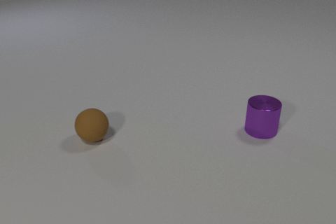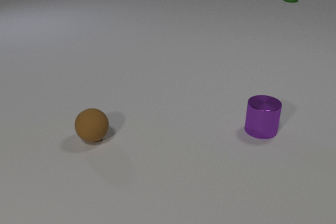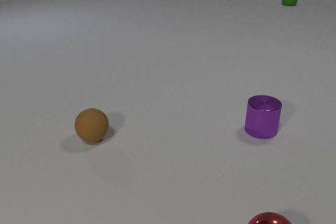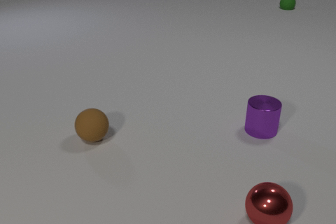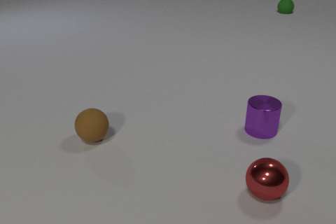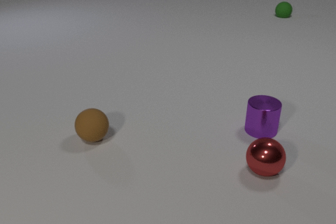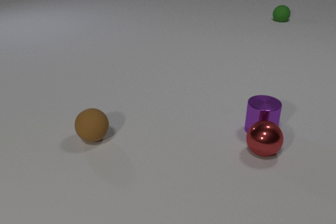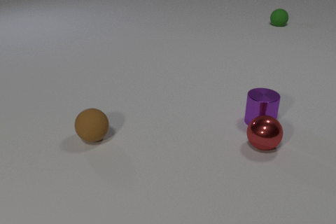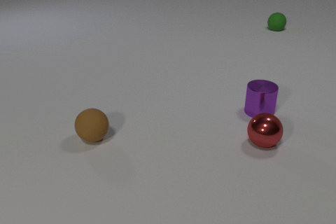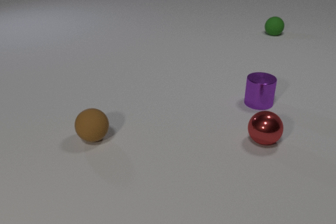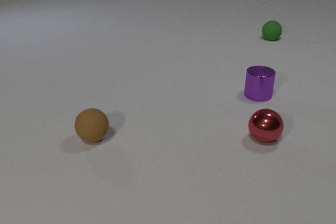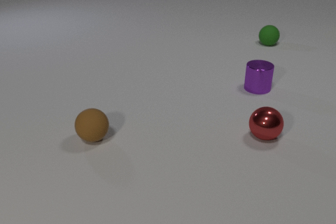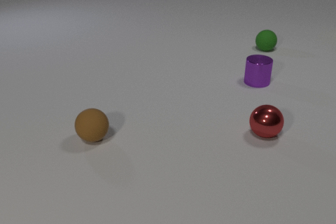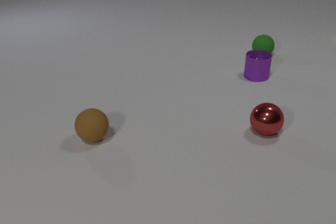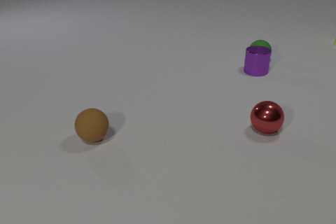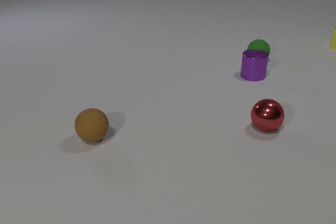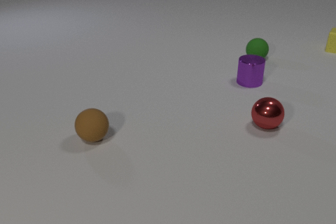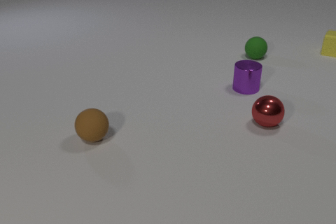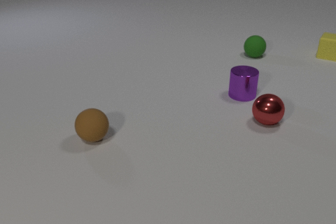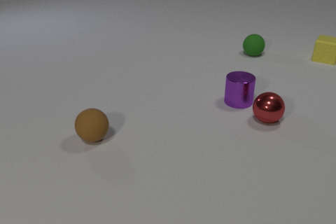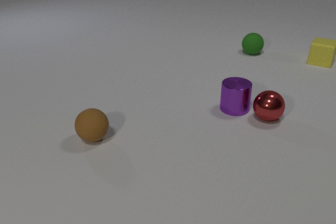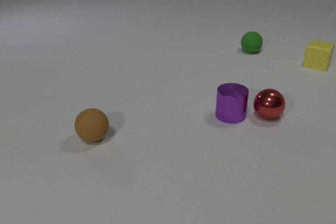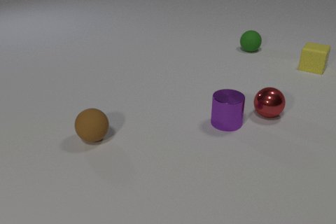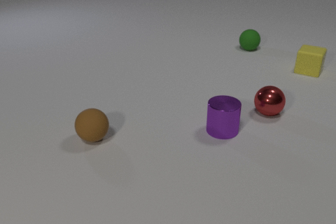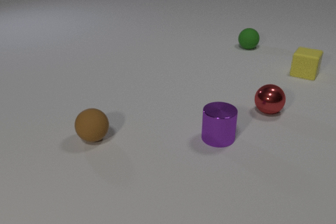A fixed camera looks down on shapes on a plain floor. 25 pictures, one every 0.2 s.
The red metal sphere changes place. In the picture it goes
away from the camera.
0.0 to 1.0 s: The red metal sphere comes in at the bottom edge, rolls away from the camera. The green rubber sphere rolls toward the camera.
1.0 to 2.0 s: The red metal sphere rolls away from the camera. The purple metal cylinder slides away from the camera. The green rubber sphere rolls toward the camera. The red metal sphere and the purple metal cylinder collide.
2.0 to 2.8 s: The red metal sphere rolls away from the camera. The purple metal cylinder slides away from the camera. The green rubber sphere rolls toward the camera. The yellow rubber cube comes in at the right edge, slides toward the camera.
2.8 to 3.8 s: The red metal sphere rolls away from the camera. The purple metal cylinder slides toward the camera. The green rubber sphere rolls away from the camera. The yellow rubber cube slides toward the camera. The purple metal cylinder and the green rubber sphere collide.
3.8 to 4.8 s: The red metal sphere rolls away from the camera. The purple metal cylinder slides toward the camera. The green rubber sphere rolls away from the camera. The yellow rubber cube slides toward the camera.
Are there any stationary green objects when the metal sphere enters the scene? no.
What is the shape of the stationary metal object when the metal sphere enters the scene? cylinder.
What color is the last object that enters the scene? yellow.
